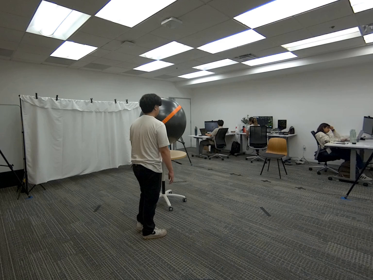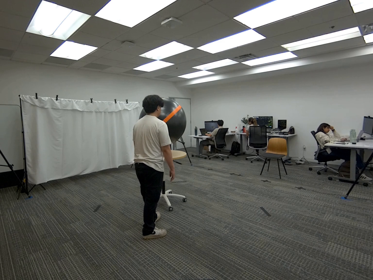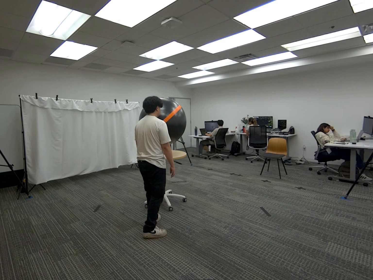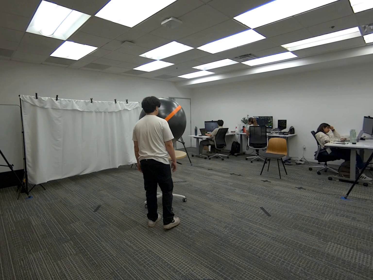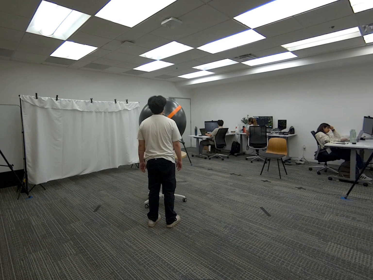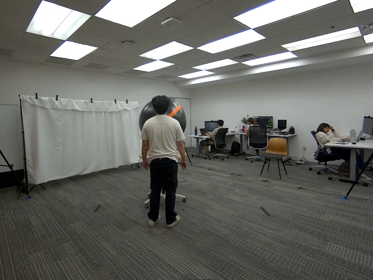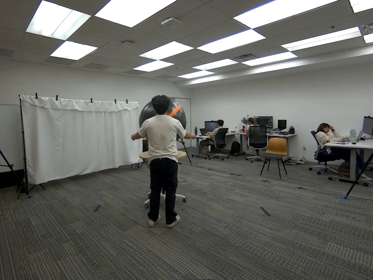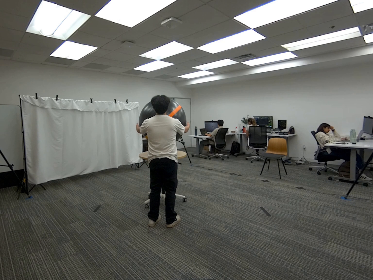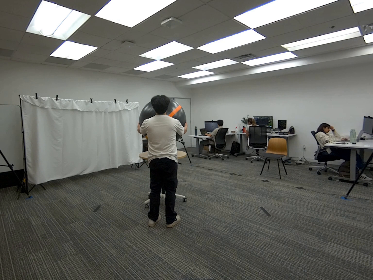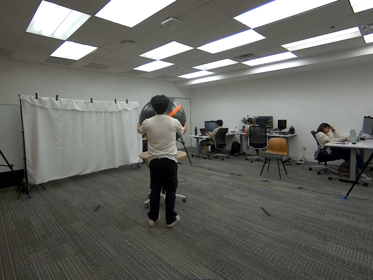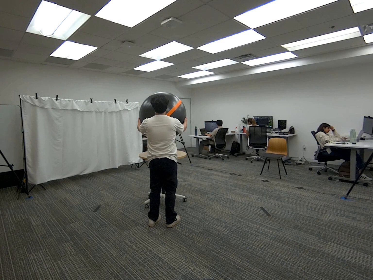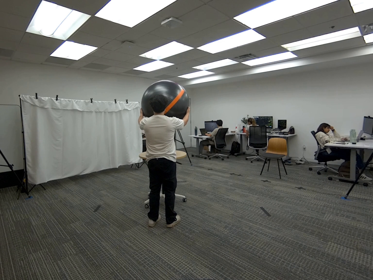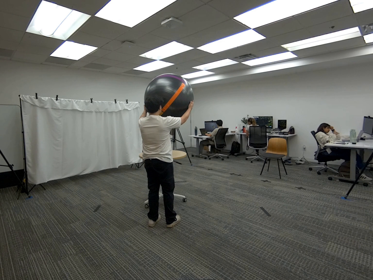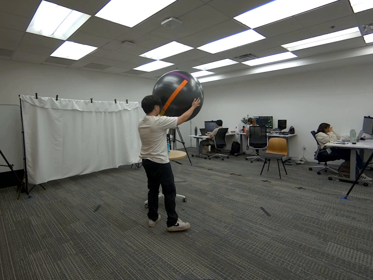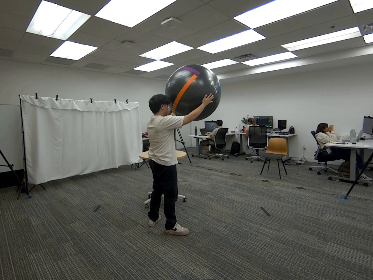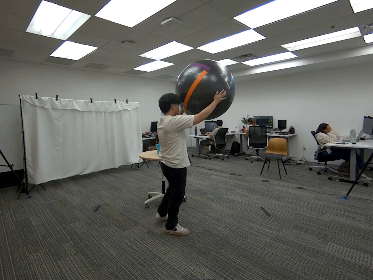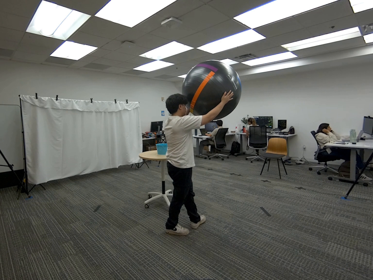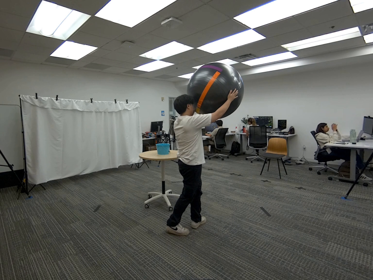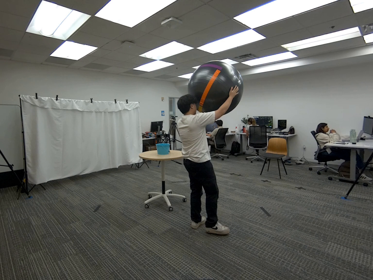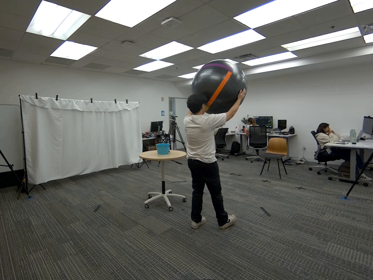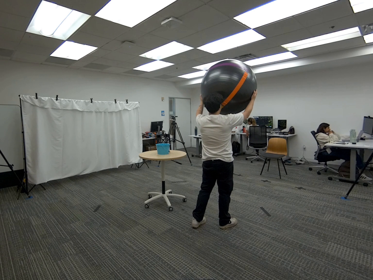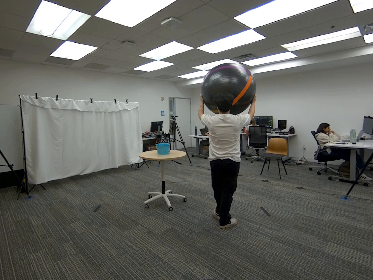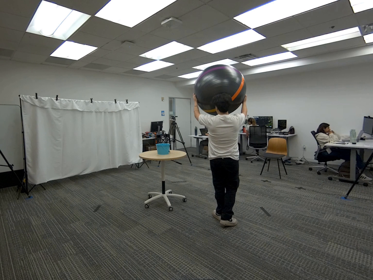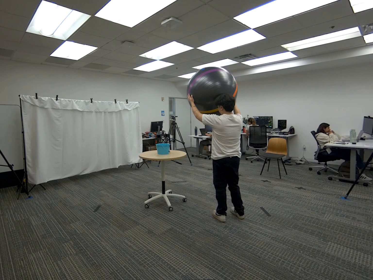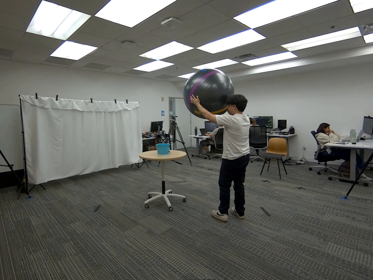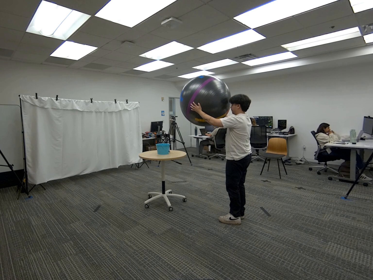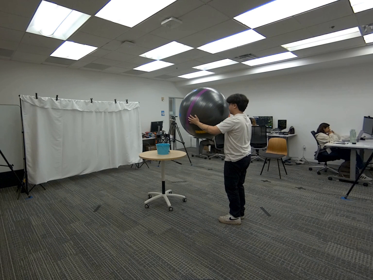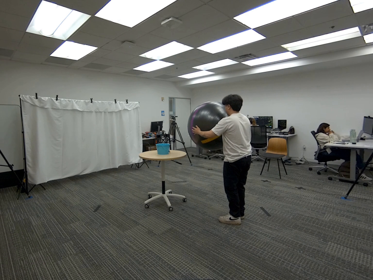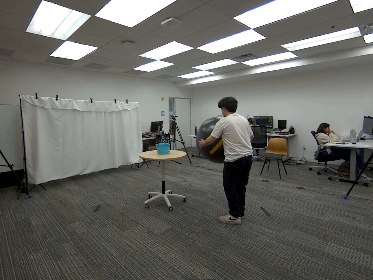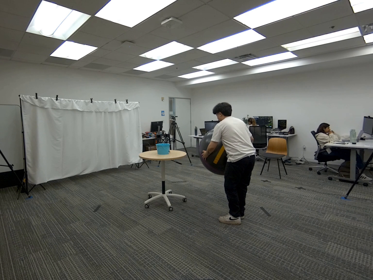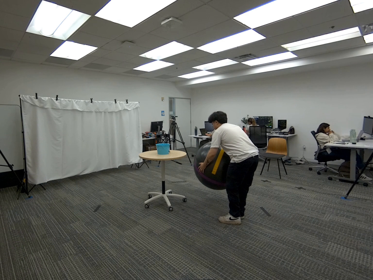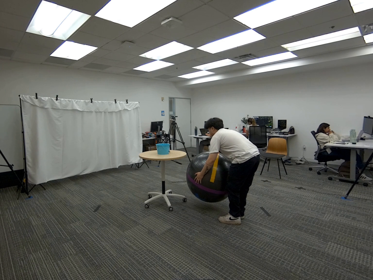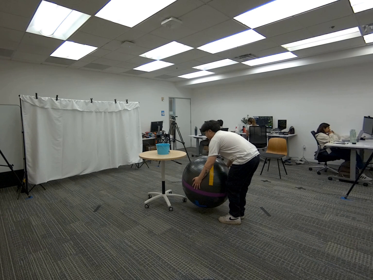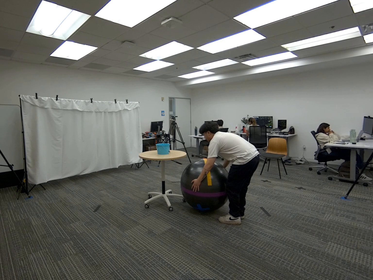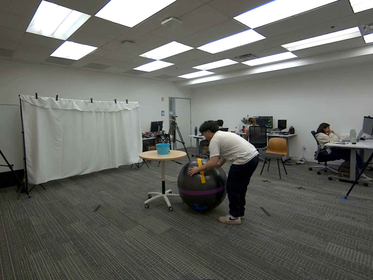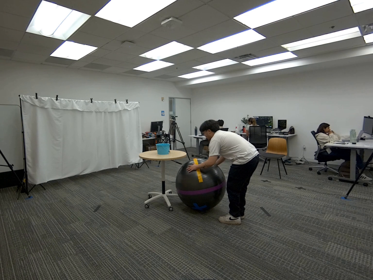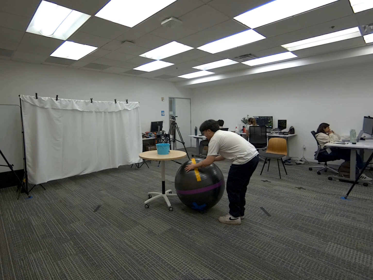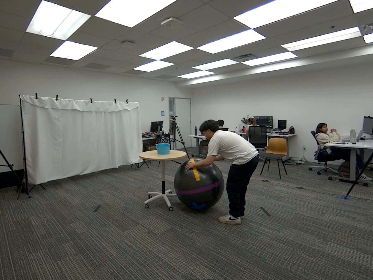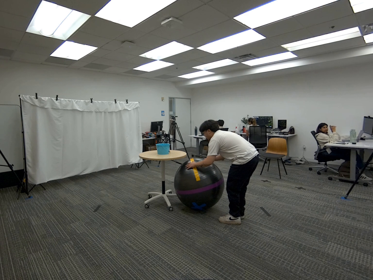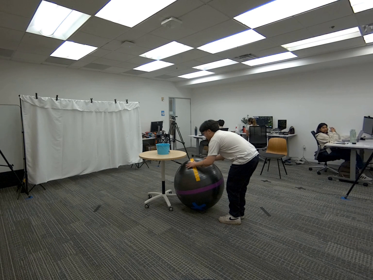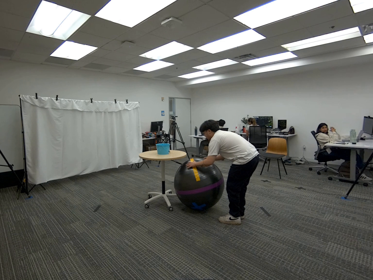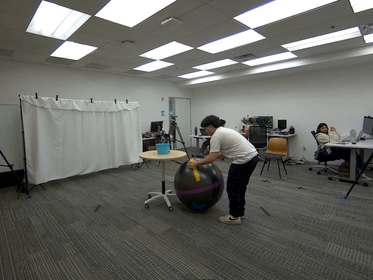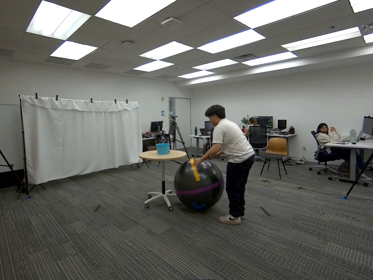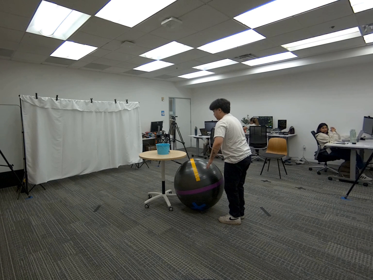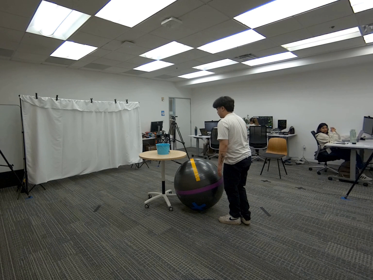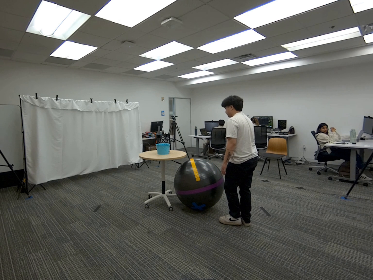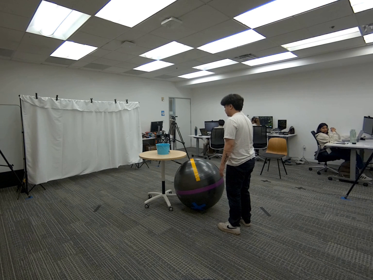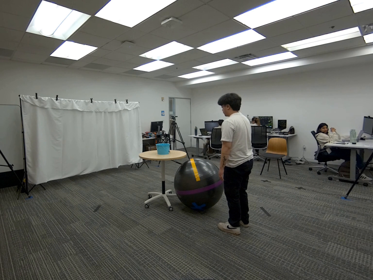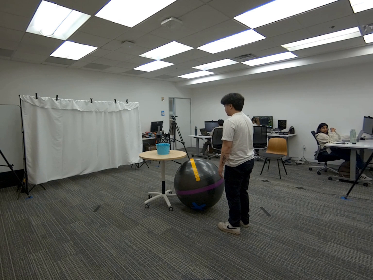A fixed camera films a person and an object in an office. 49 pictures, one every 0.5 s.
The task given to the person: Walk over to the yoga ball on the round table sitting on the blue basket and place on the ground.
